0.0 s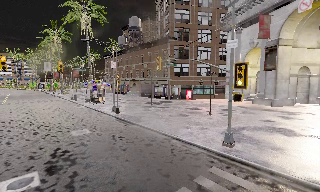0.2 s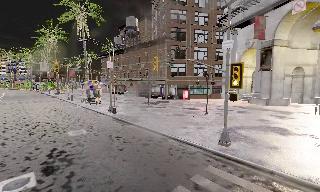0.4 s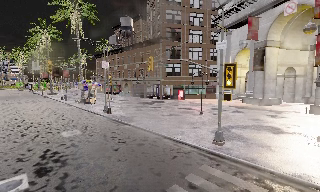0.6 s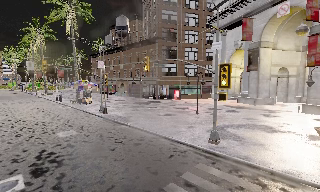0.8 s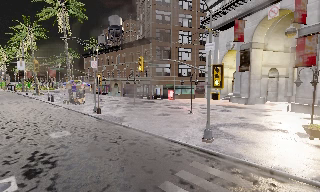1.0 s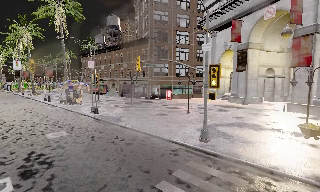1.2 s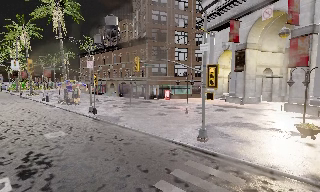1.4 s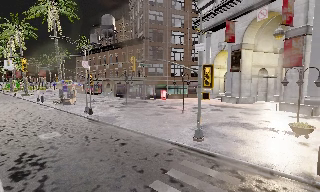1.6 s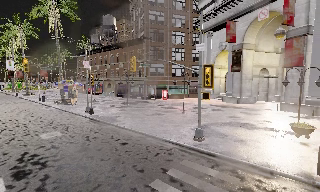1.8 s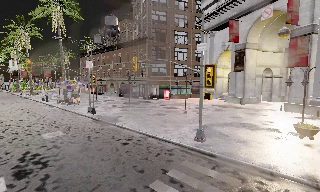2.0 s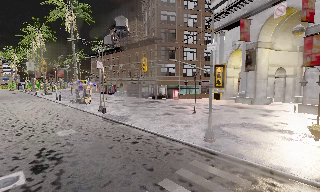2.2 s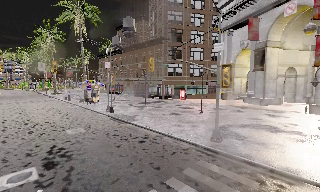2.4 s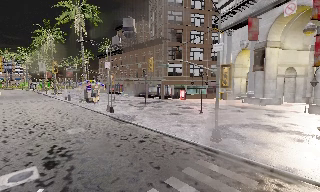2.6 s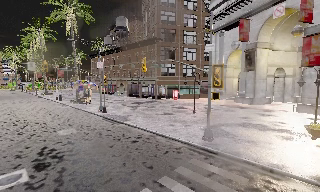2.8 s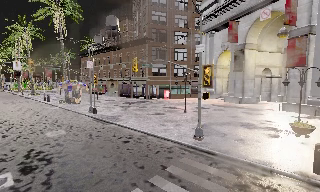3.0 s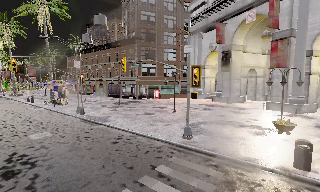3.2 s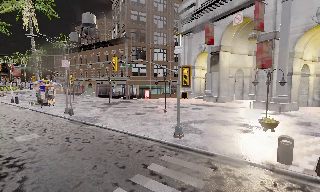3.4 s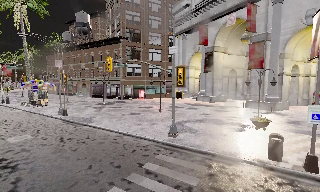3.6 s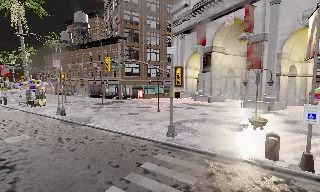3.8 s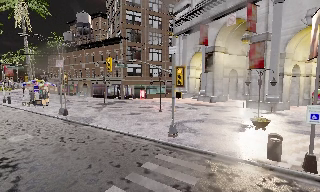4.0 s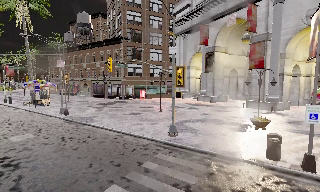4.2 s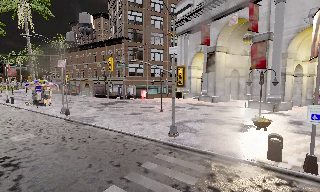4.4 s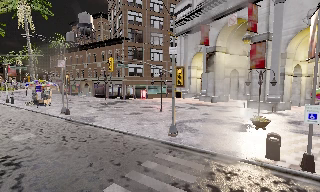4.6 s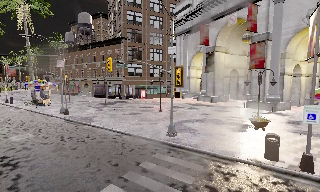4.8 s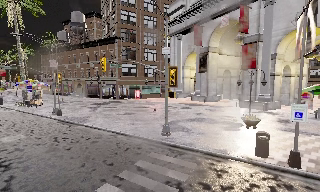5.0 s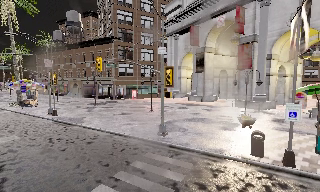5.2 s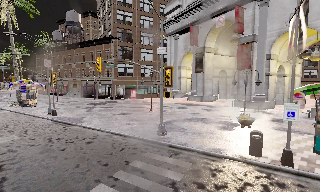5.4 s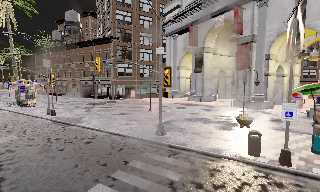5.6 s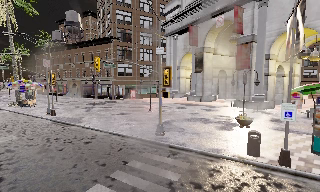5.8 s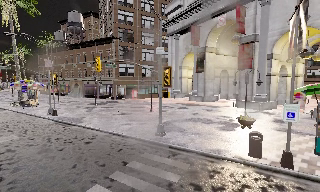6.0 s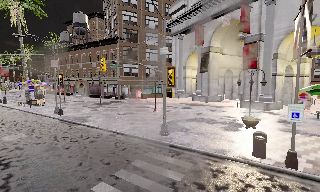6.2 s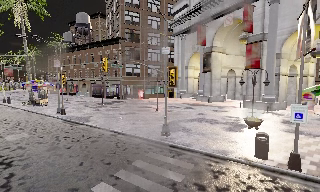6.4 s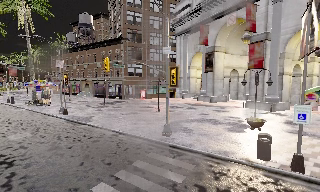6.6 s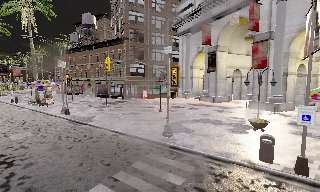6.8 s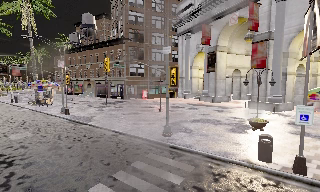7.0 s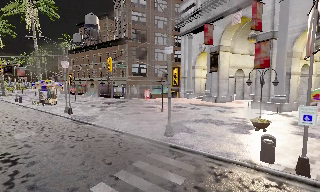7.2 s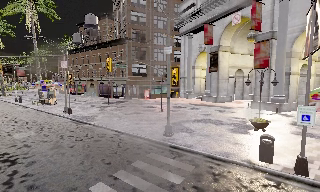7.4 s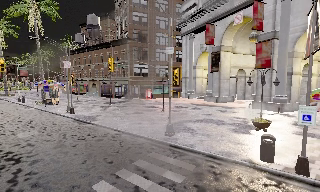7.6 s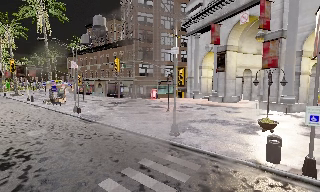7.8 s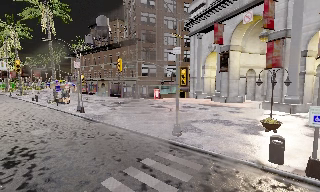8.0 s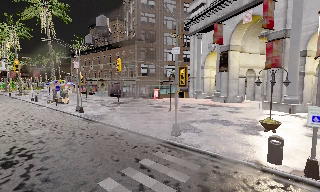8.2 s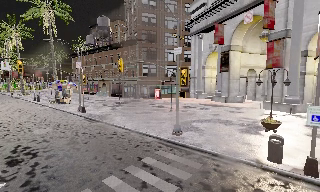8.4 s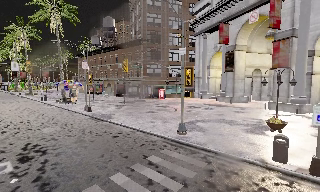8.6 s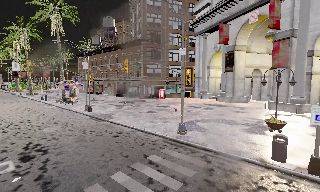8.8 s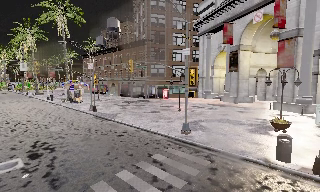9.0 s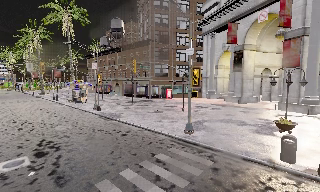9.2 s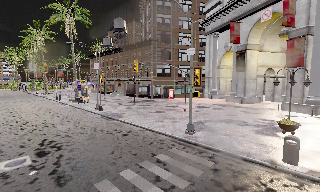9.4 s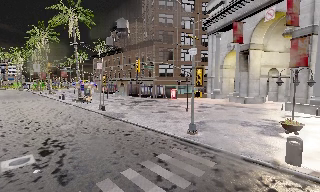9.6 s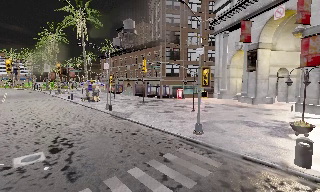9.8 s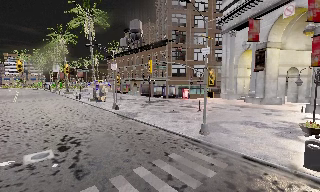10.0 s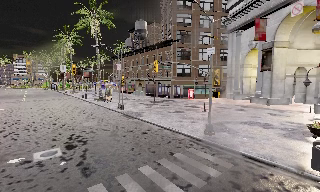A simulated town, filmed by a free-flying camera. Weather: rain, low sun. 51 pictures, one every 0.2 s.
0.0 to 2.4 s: The camera travels backward, about 0.5 m, so what stands in front gets smaller.
2.4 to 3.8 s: The scene slides to the left, as the camera pans about 15 degrees to its right.
3.8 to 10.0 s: The camera swings to its left by about 20 degrees, and the scene slides to the right. It travels to its right and backward, about 1.5 m.
The film runs backward here.
